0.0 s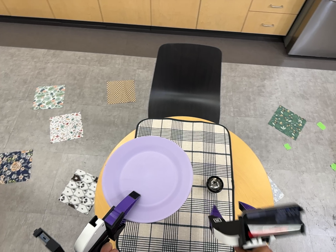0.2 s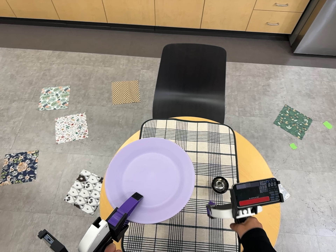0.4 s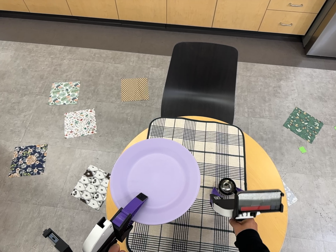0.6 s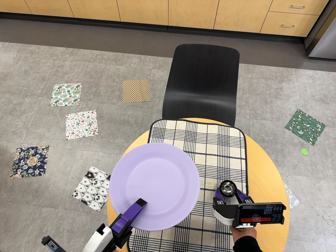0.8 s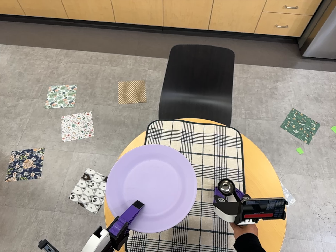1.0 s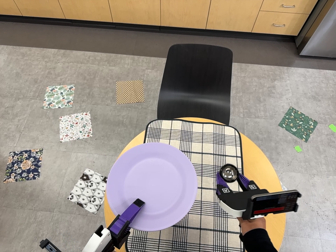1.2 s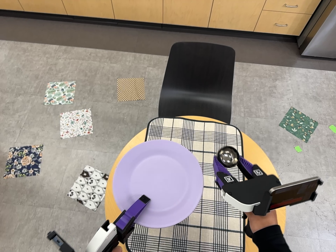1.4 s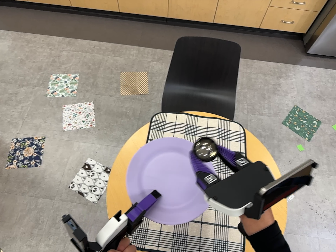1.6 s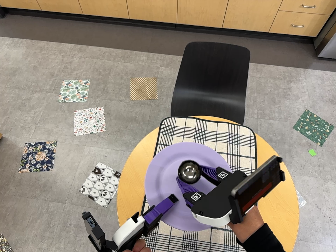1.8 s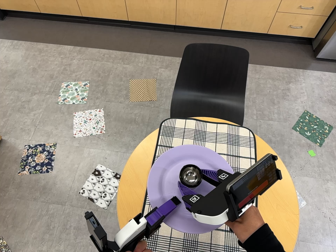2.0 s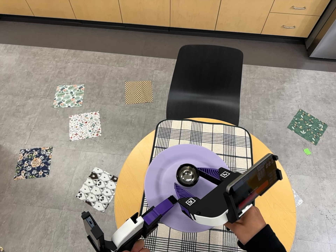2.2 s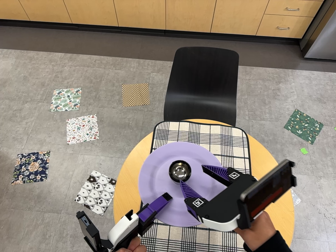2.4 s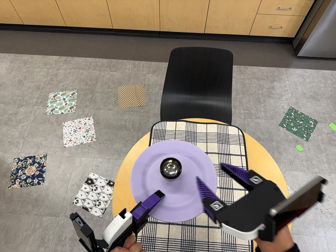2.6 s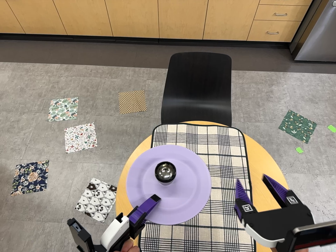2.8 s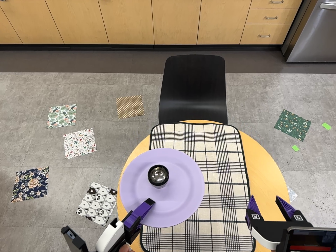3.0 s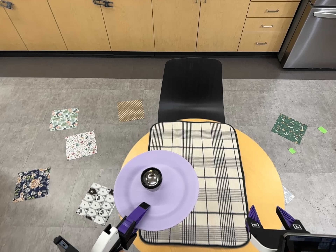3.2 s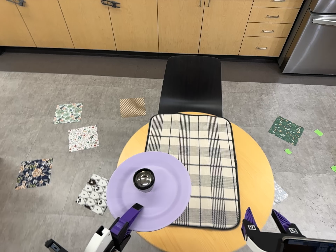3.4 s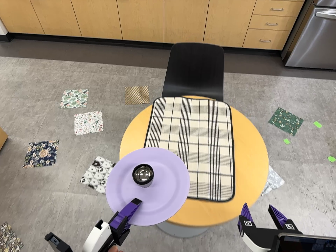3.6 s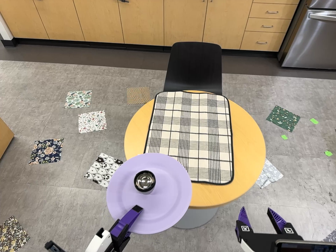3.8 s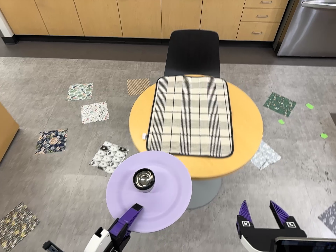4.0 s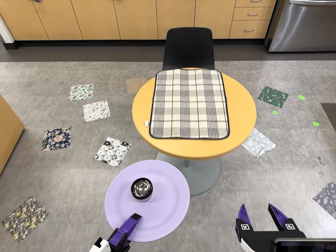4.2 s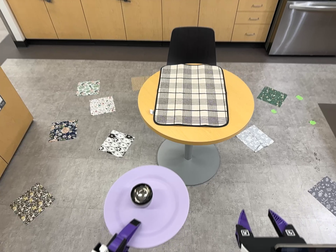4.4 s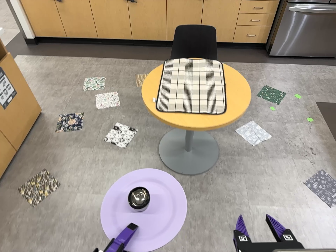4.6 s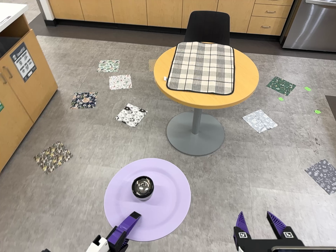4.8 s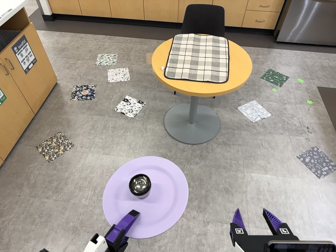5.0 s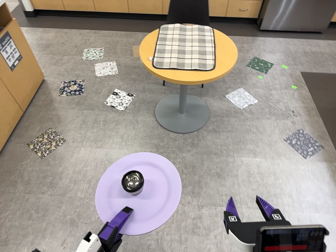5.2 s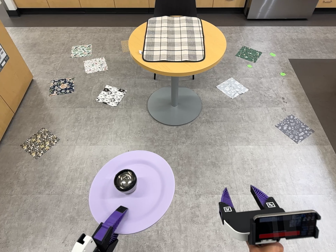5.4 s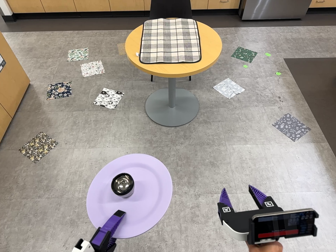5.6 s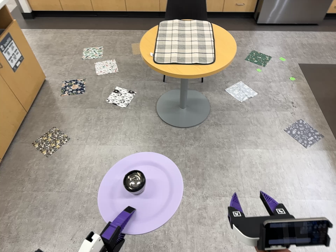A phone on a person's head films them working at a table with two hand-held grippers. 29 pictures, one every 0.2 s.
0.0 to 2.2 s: The camera shifts only a little, or ends up much as it began.
2.2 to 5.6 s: The camera travels toward the bottom of its view and backward, about 140 cm, so close, fixed things drift upward. Its aim tips toward the top of its view by about 10 degrees.
The film runs backward here.
